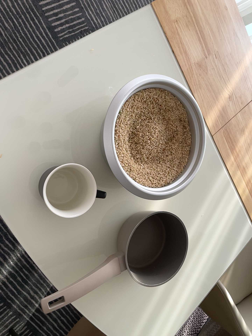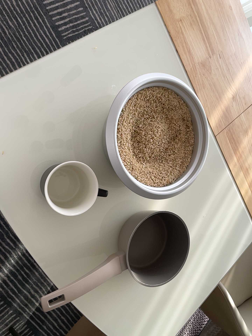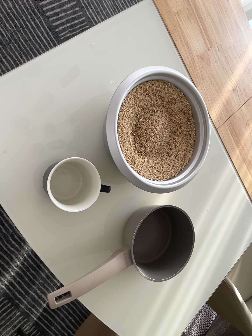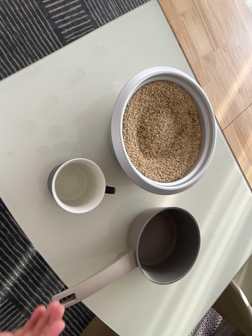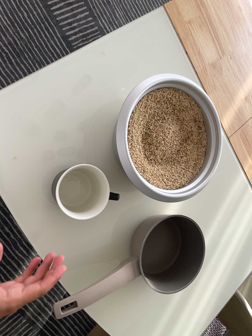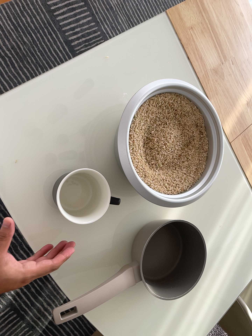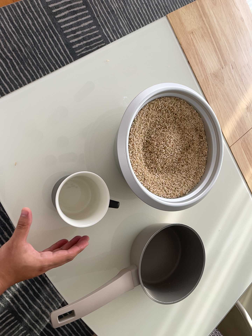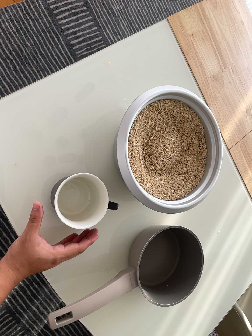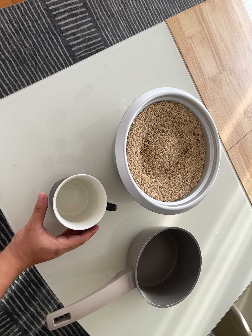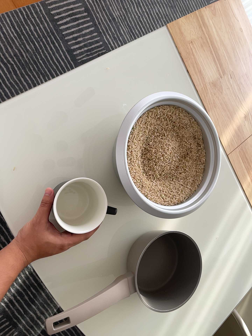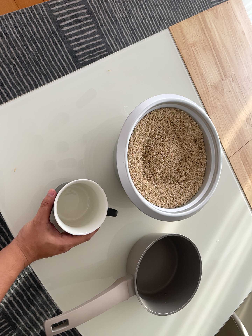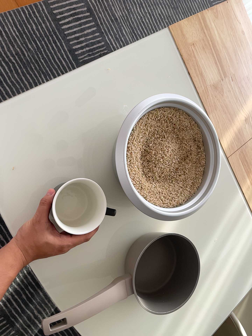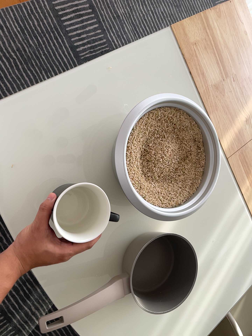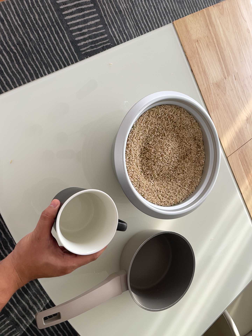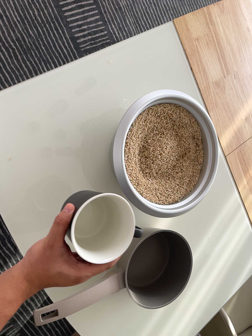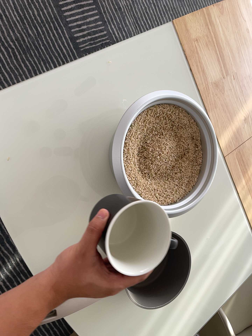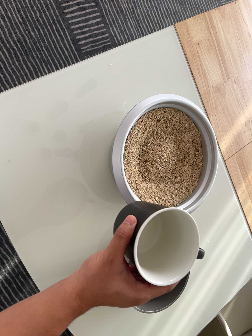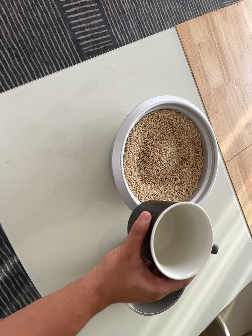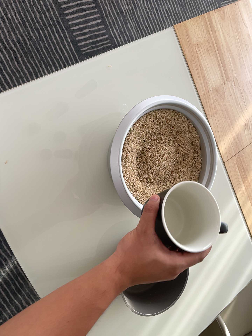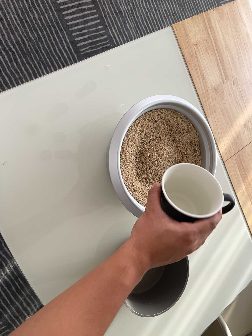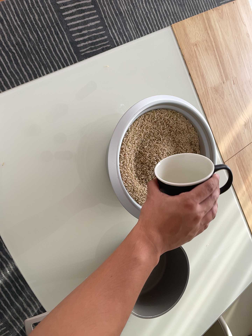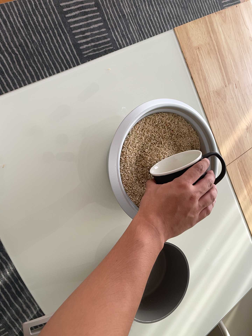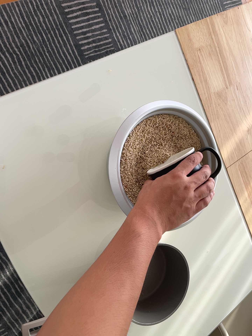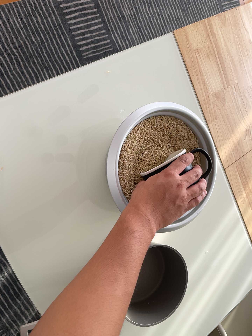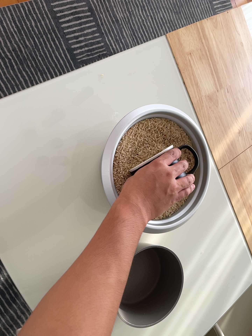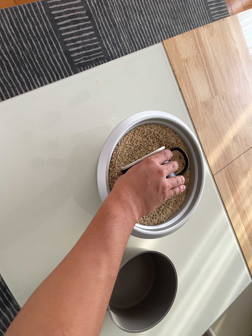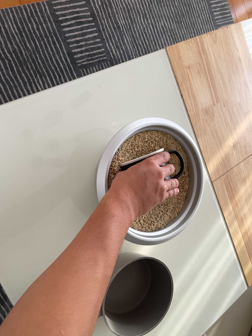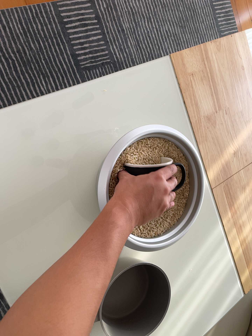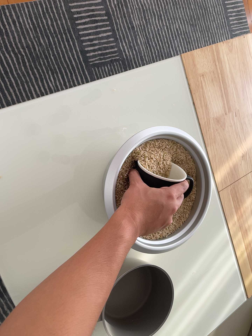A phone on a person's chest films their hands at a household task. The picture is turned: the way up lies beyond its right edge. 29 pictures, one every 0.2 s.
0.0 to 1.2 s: The camera shifts only a little, or ends up much as it began.
1.2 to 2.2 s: The camera keeps its place and its aim.
2.2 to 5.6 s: The camera travels toward the top of its view, about 6 cm, so close, fixed things drift downward. It rolls about its line of sight by about 10 degrees, and the scene rotates clockwise.
The film runs forward here.
